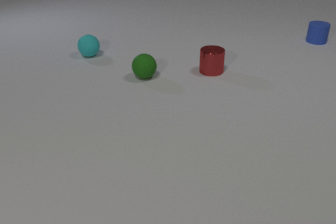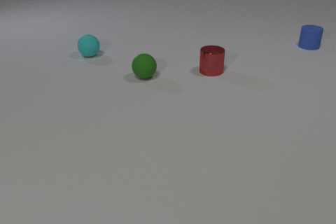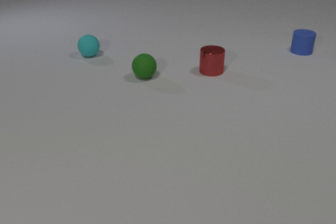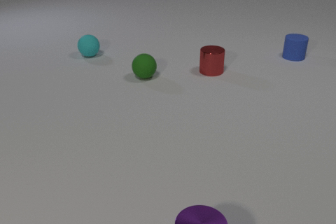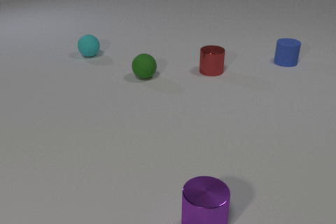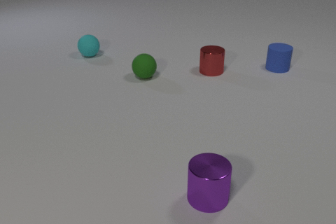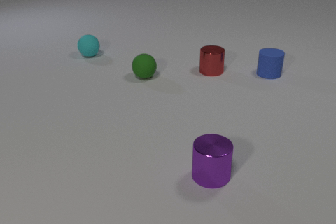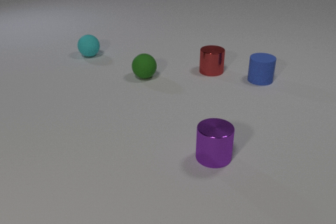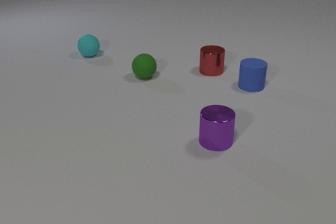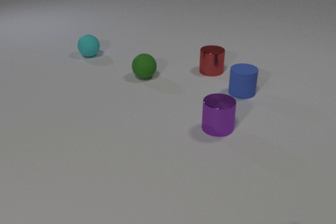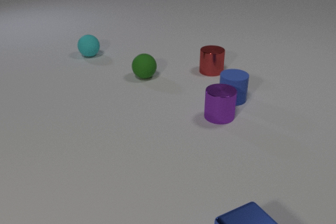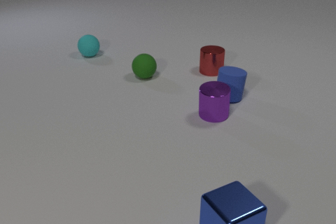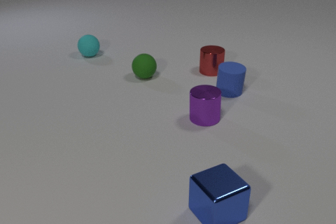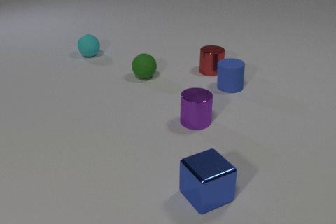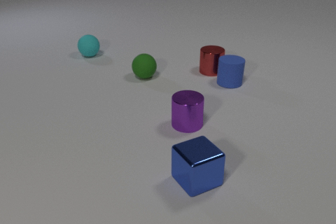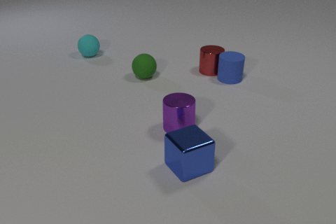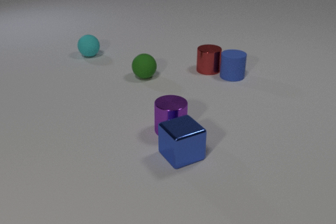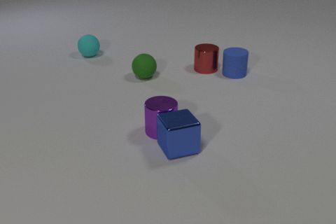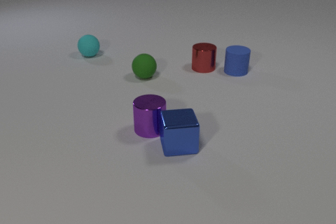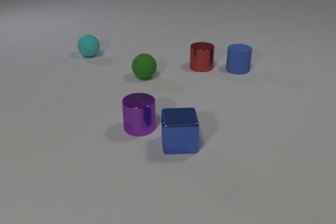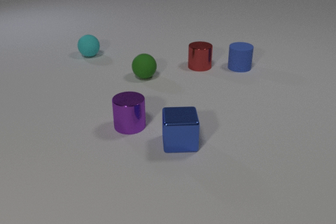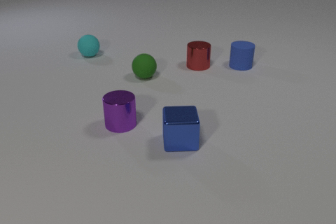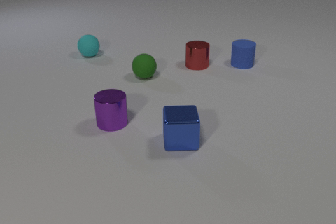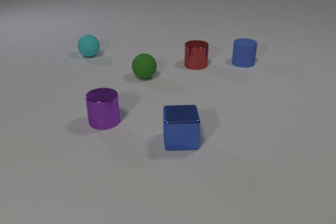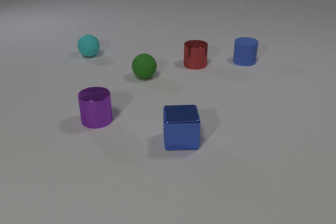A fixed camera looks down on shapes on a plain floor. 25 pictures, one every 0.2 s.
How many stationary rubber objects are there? 2.
What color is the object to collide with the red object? blue.
What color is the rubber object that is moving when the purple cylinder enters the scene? blue.
0.0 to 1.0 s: The purple metal cylinder comes in at the bottom edge, slides away from the camera. The blue rubber cylinder slides toward the camera.
1.0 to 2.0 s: The purple metal cylinder slides away from the camera. The blue rubber cylinder slides toward the camera and to the left. The blue metal cube comes in at the bottom edge, slides away from the camera and to the left.
2.0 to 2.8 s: The purple metal cylinder slides to the left and toward the camera. The blue rubber cylinder slides away from the camera. The blue metal cube slides away from the camera and to the left. The purple metal cylinder and the blue rubber cylinder collide.
2.8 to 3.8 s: The purple metal cylinder slides to the left. The blue rubber cylinder slides away from the camera. The blue metal cube slides away from the camera, spins clockwise seen from above by about 30 degrees, its near face sliding to the left. The red metal cylinder slides to the left and away from the camera. The blue rubber cylinder and the red metal cylinder collide. The purple metal cylinder and the blue metal cube collide.
3.8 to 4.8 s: The purple metal cylinder slides to the left and away from the camera. The blue rubber cylinder slides away from the camera. The red metal cylinder slides to the left and away from the camera.
